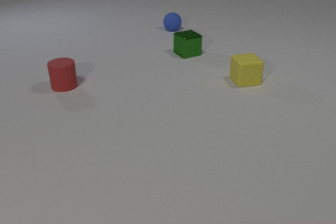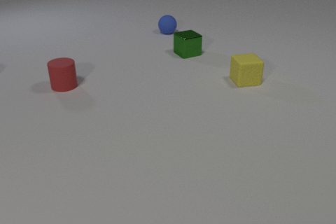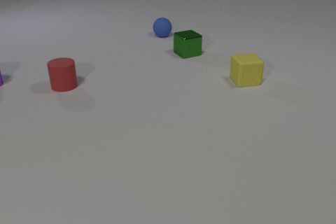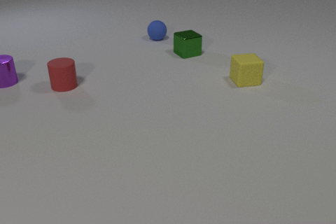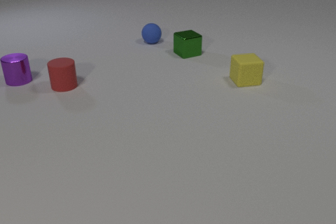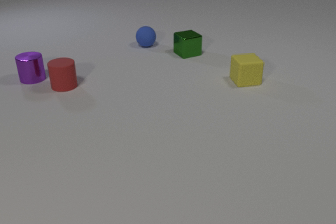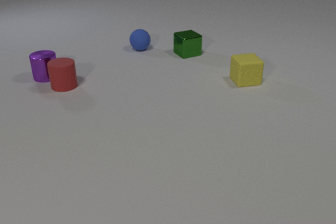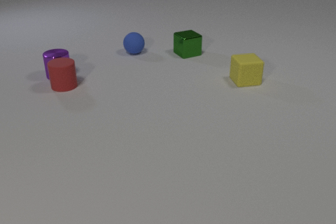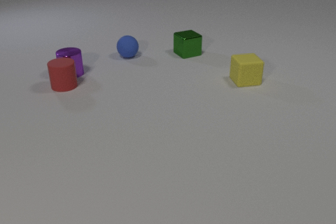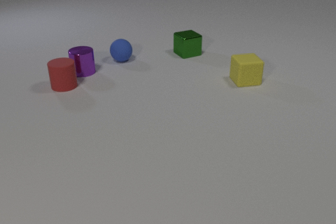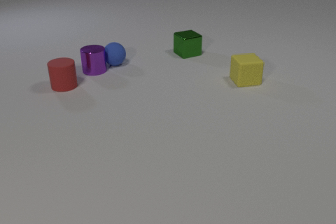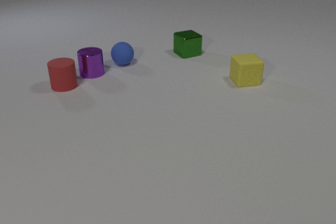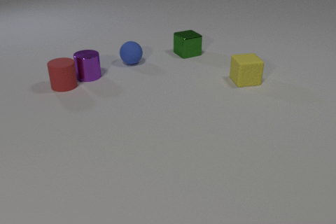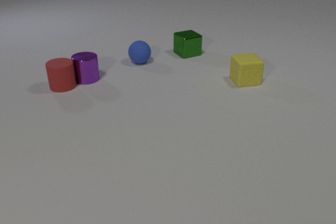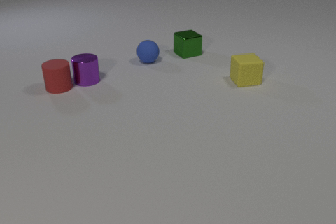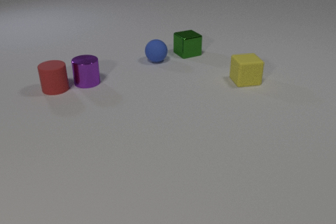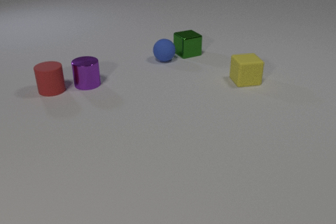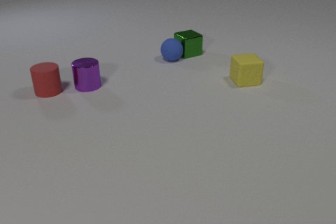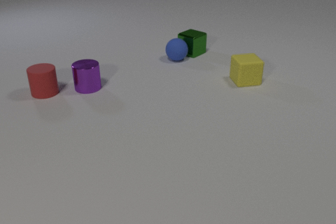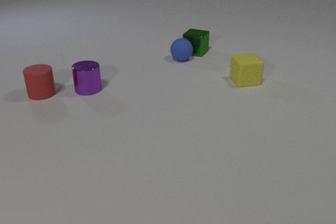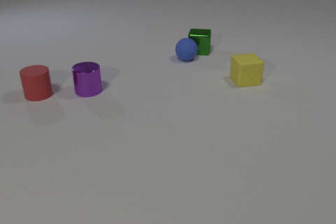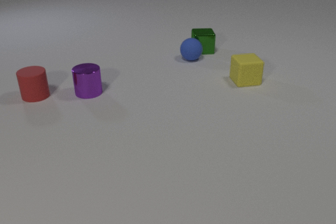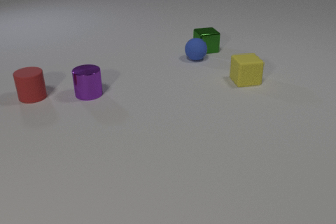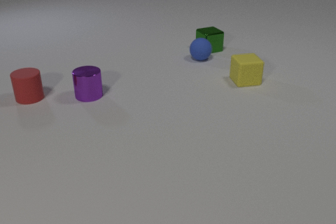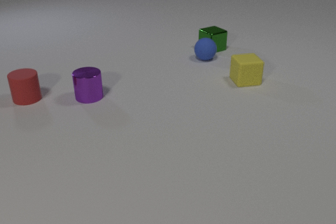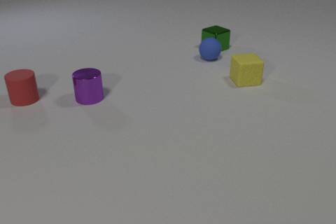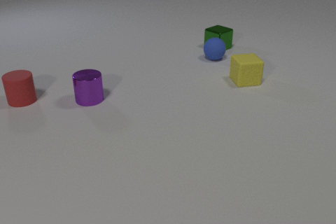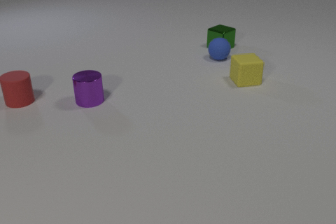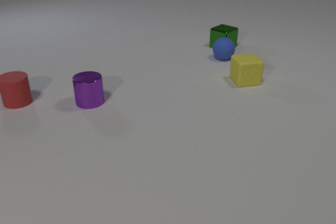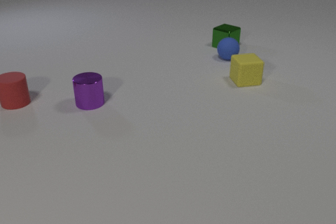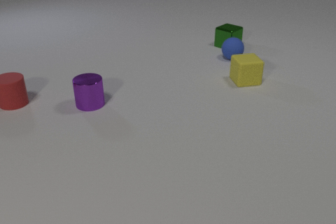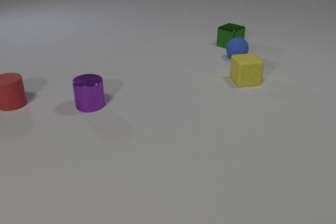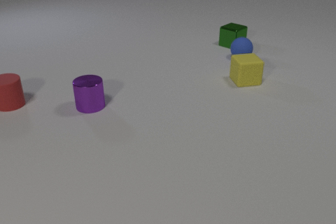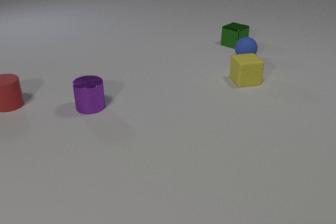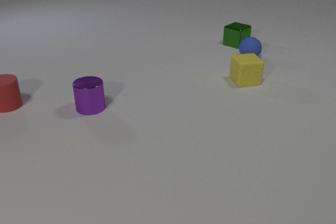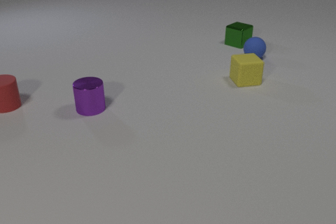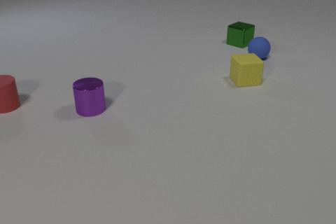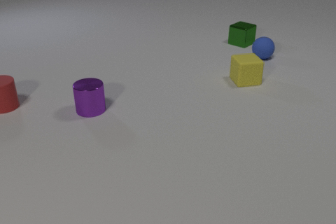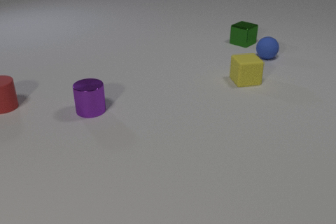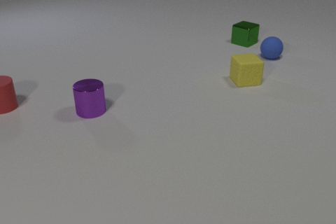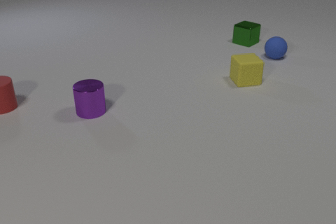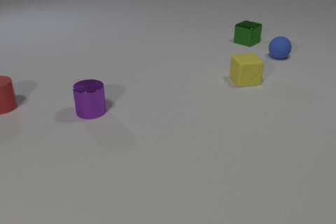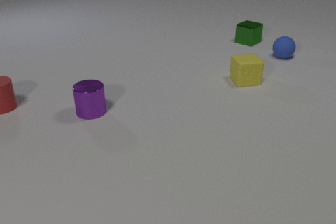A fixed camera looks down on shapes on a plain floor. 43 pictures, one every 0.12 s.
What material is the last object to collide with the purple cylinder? rubber.
How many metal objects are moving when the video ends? 2.
How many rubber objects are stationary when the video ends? 2.
0.00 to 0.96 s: The blue rubber sphere rolls toward the camera and to the left. The purple metal cylinder comes in at the left edge, slides to the right.
0.96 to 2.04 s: The blue rubber sphere rolls to the right. The purple metal cylinder slides toward the camera and to the right. The red rubber cylinder slides to the left and toward the camera. The blue rubber sphere and the purple metal cylinder collide. The purple metal cylinder and the red rubber cylinder collide. The blue rubber sphere and the green metal cube collide.
2.04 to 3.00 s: The blue rubber sphere rolls to the right. The purple metal cylinder slides toward the camera. The green metal cube slides to the right and away from the camera, spins counterclockwise seen from above by about 105 degrees, its near face sliding to the right. The red rubber cylinder slides to the left and toward the camera.
3.00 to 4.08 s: The blue rubber sphere rolls to the right. The purple metal cylinder slides toward the camera. The green metal cube slides to the right and away from the camera. The red rubber cylinder slides to the left and toward the camera.
4.08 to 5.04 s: The blue rubber sphere rolls to the right. The purple metal cylinder slides toward the camera. The green metal cube slides to the right and away from the camera.
